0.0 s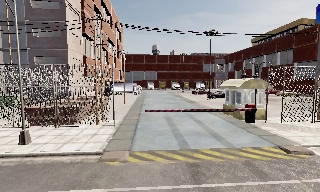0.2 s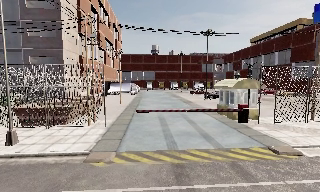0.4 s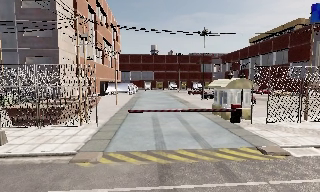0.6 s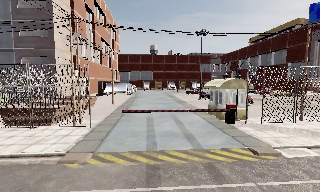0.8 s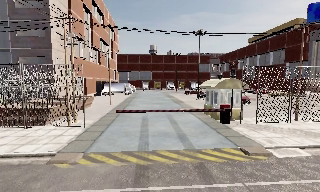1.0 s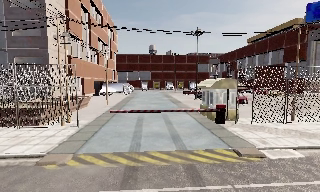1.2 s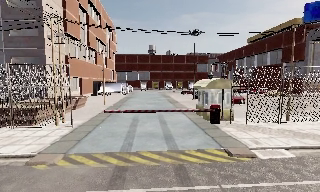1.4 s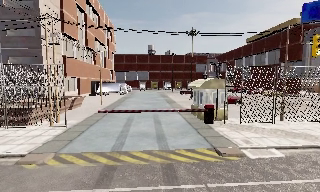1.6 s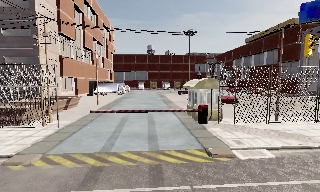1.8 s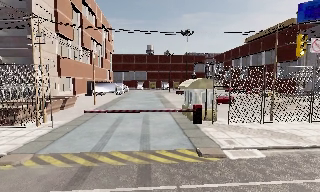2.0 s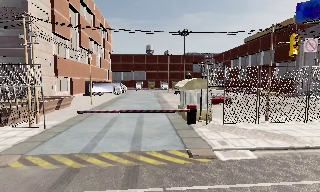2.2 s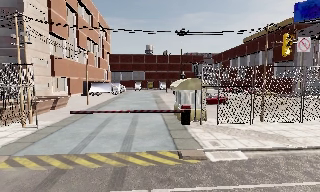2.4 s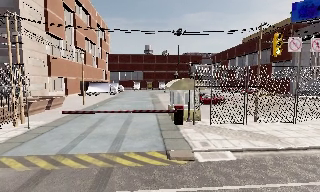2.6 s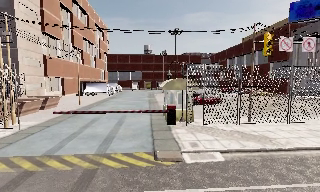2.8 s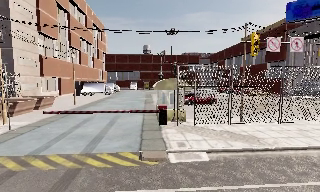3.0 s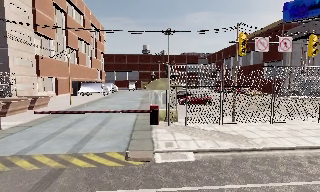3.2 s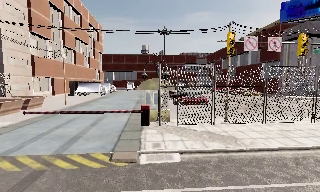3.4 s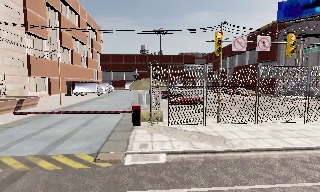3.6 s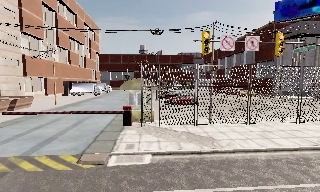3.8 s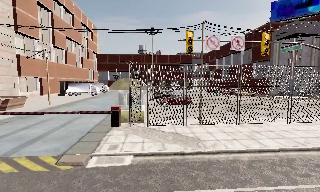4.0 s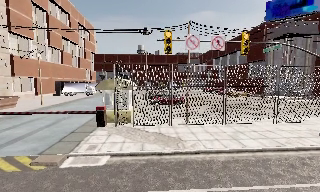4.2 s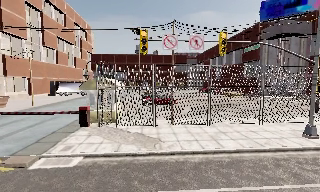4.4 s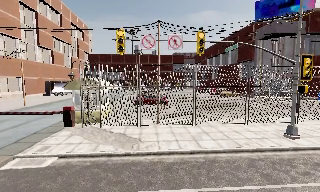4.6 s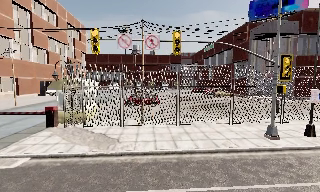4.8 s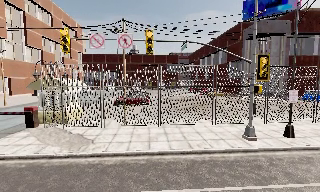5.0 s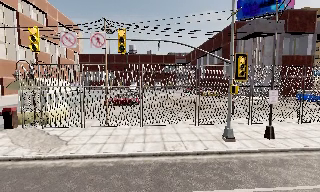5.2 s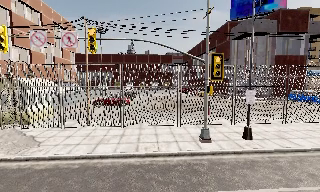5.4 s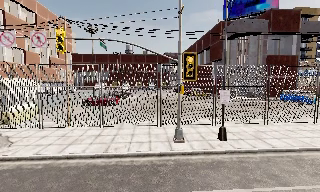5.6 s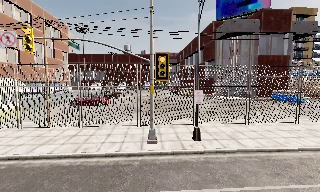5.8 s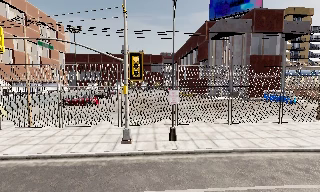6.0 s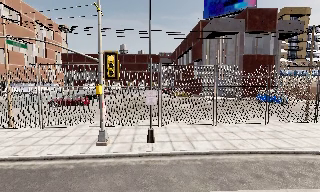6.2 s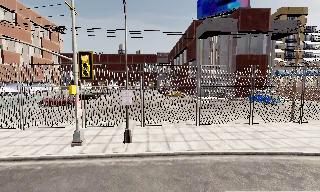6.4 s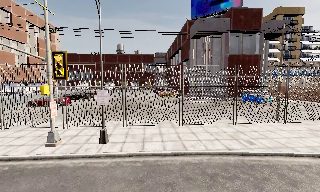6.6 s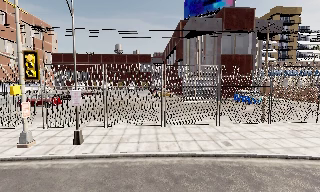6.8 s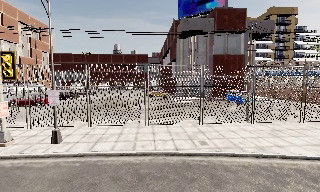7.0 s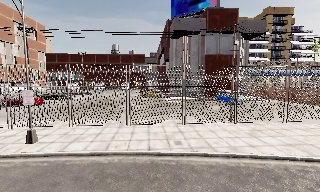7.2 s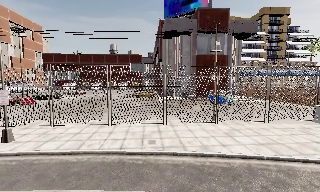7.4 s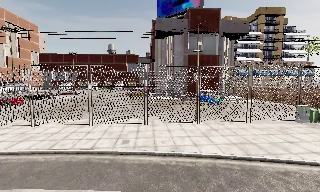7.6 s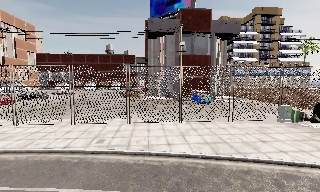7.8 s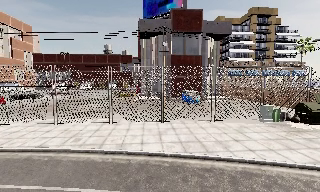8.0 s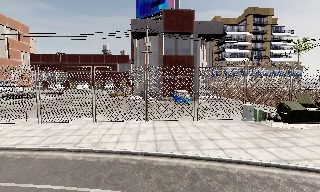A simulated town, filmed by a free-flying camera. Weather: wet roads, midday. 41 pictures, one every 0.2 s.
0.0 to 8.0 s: The camera travels to its right, about 35 m, so close, fixed things drift to the left. It gains speed.
The film runs backward here.
